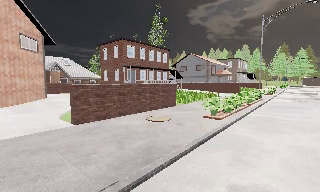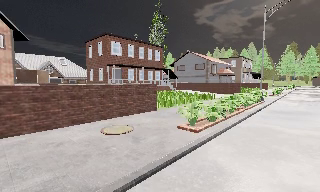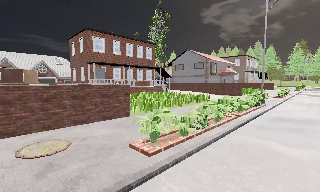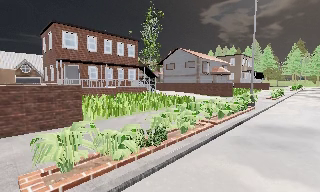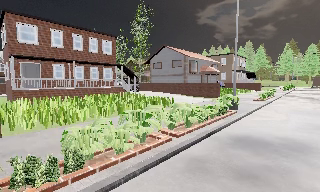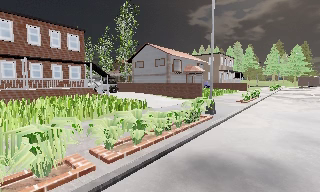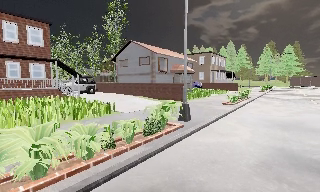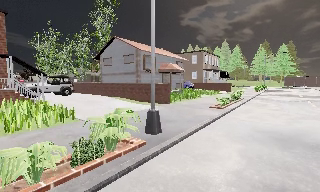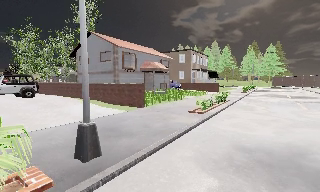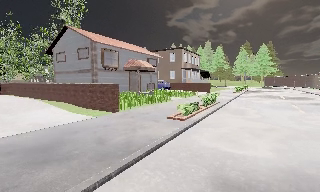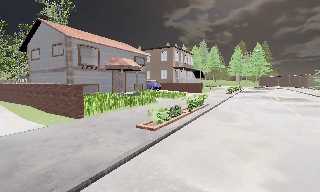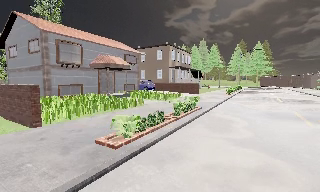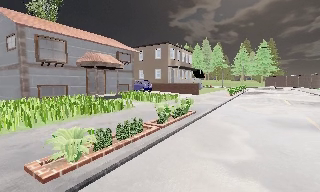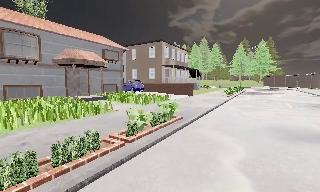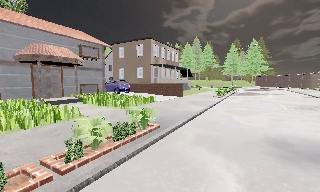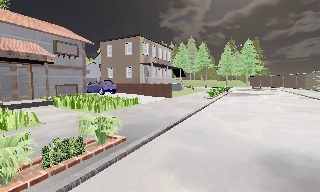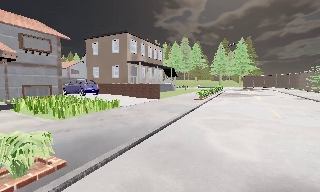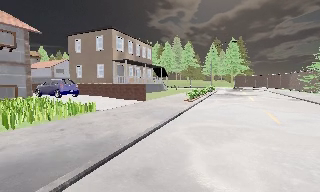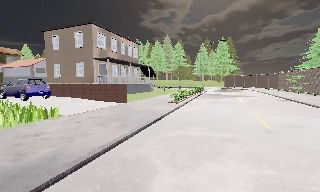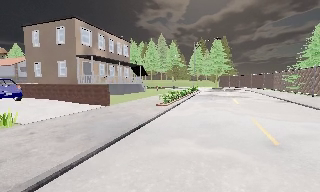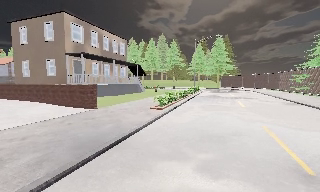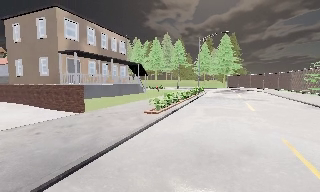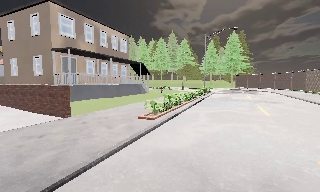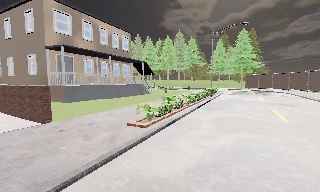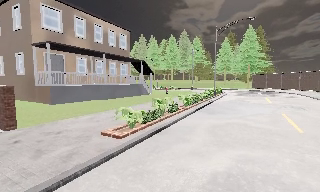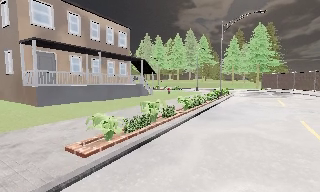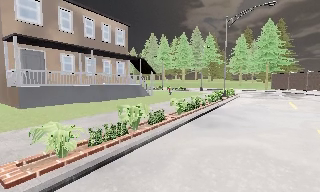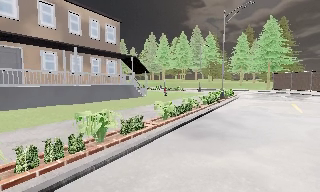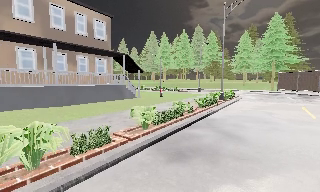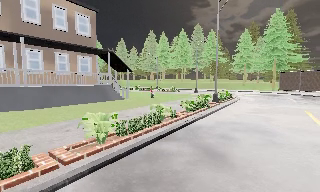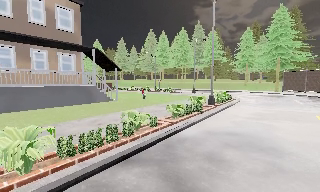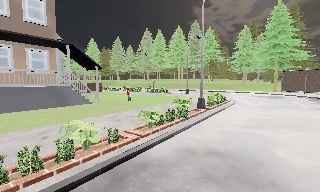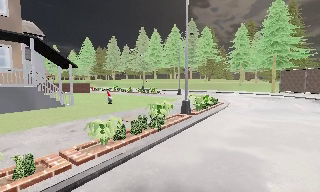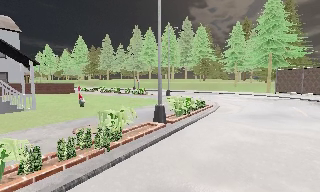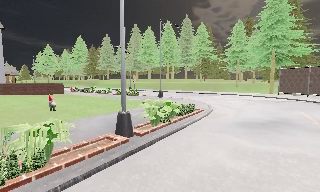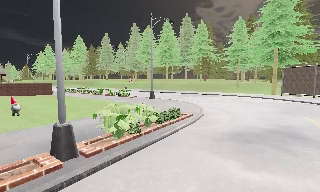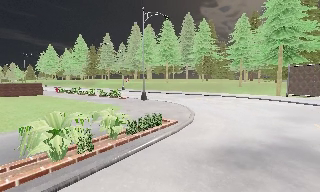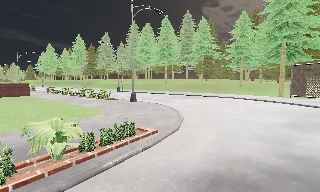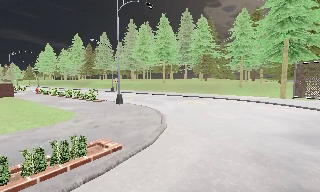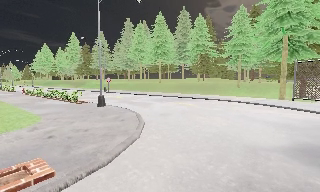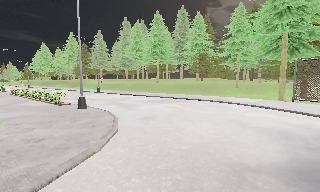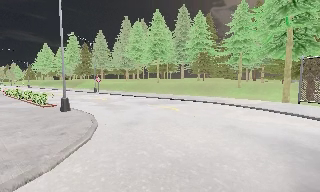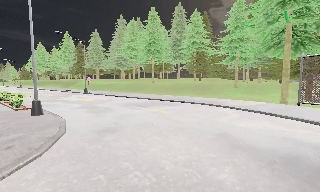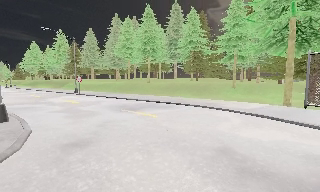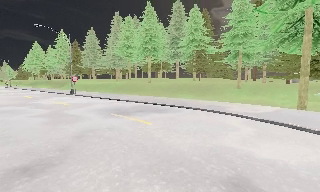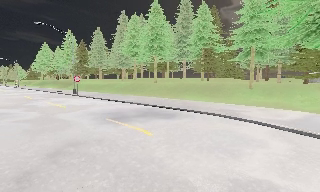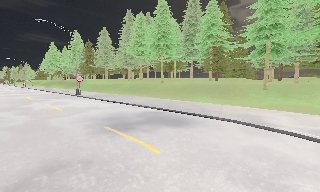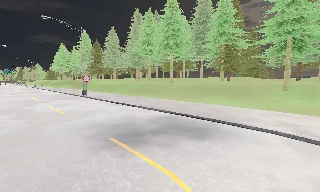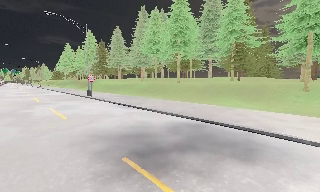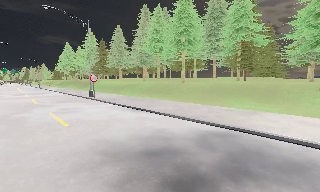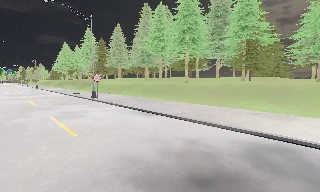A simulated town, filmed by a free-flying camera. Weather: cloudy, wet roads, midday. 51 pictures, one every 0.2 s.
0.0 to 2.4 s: The camera travels forward and to its right, about 20 m, so what stands in front looms larger.
2.4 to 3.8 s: The camera swings to its right by about 15 degrees, and the scene slides to the left. It travels forward and to its right, about 10 m, so what stands in front looms larger.
3.8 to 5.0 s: The camera pans to its left, which is counterclockwise from overhead, by about 10 degrees. It travels forward and to its right, about 8 m, so what stands in front looms larger.
5.0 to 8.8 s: The camera travels forward and to its right, about 25 m, so what stands in front looms larger.
8.8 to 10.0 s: The camera travels forward, about 8 m, so what stands in front looms larger.
The film runs backward here.
